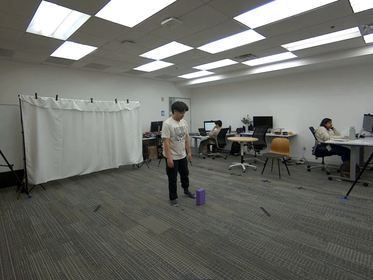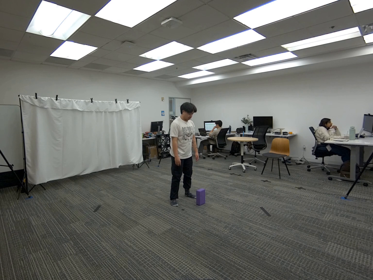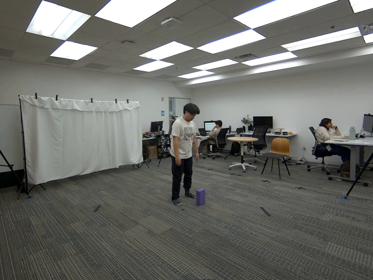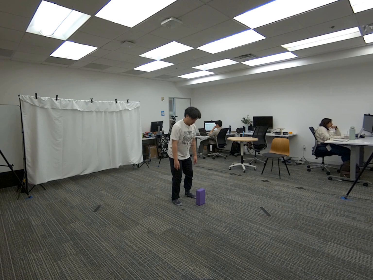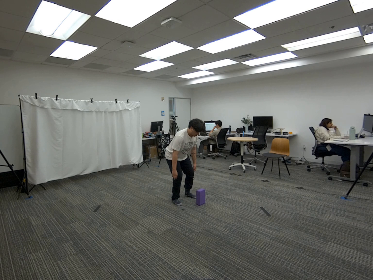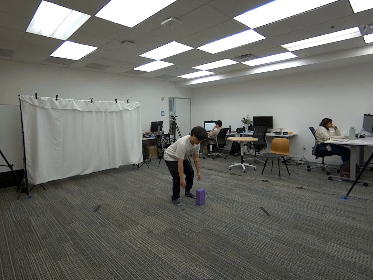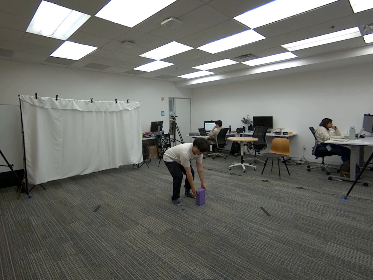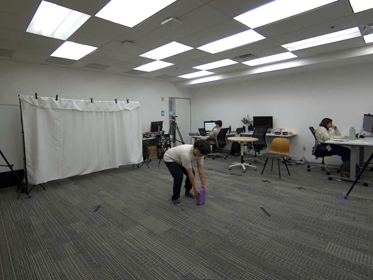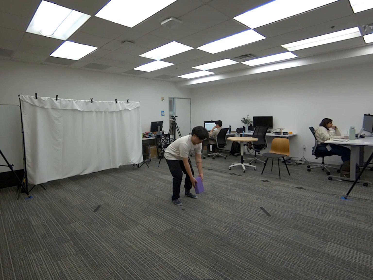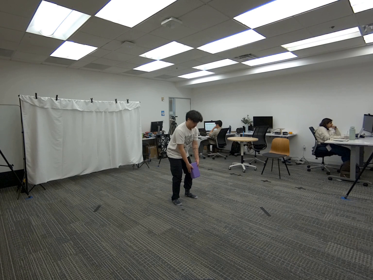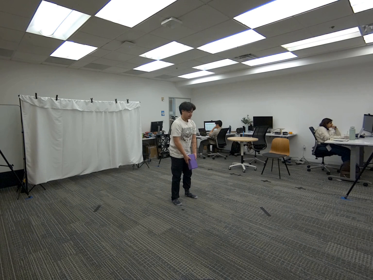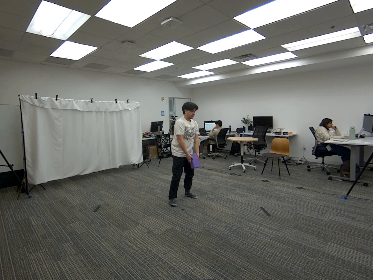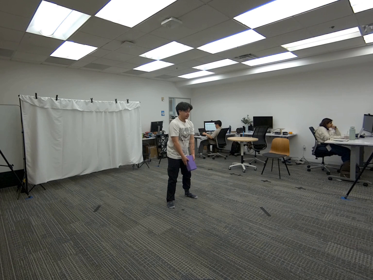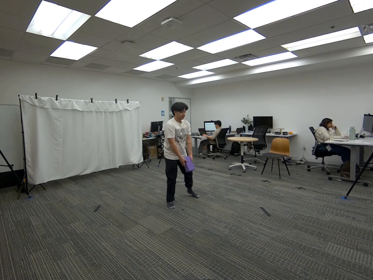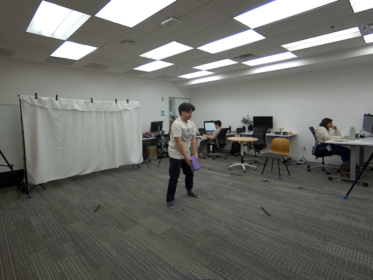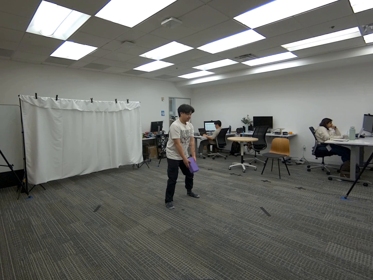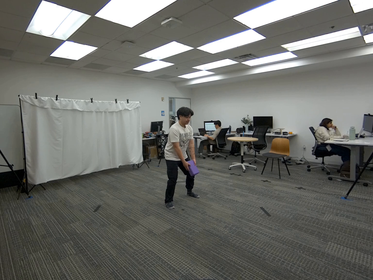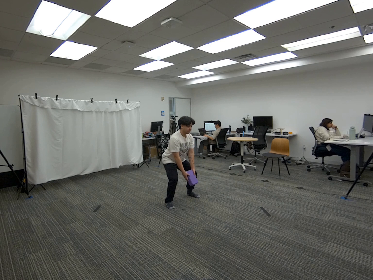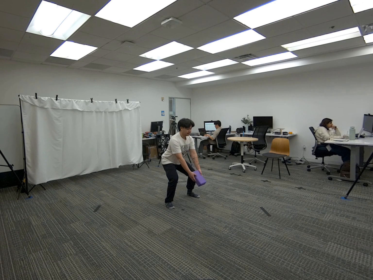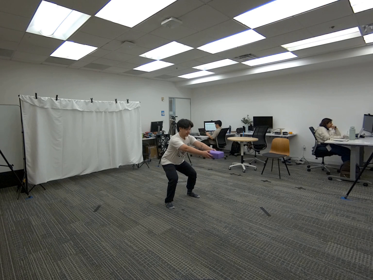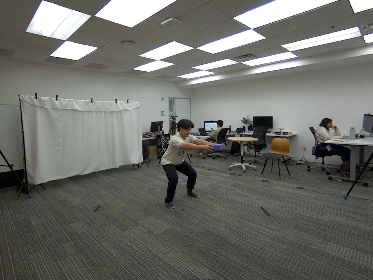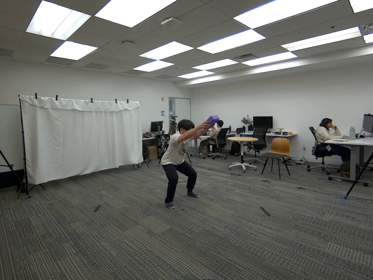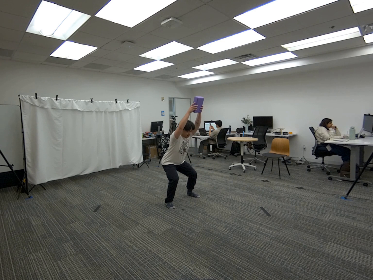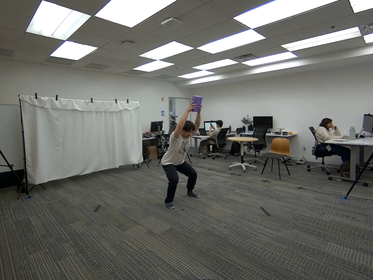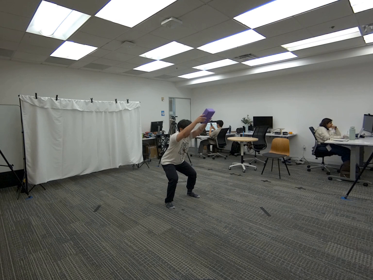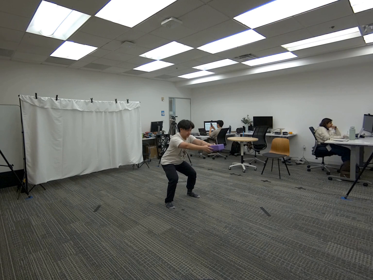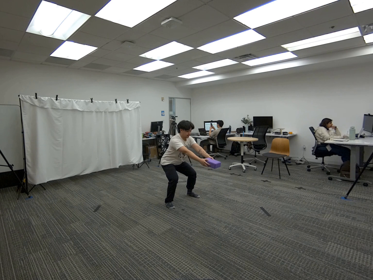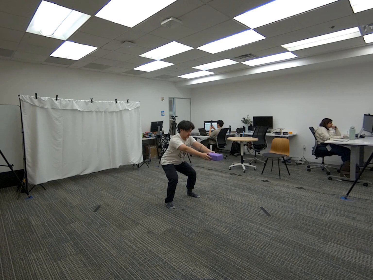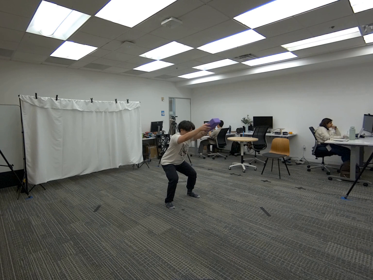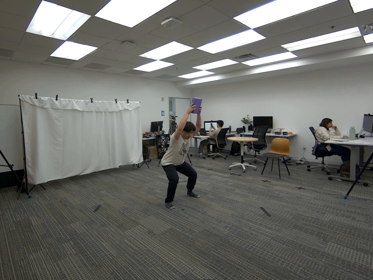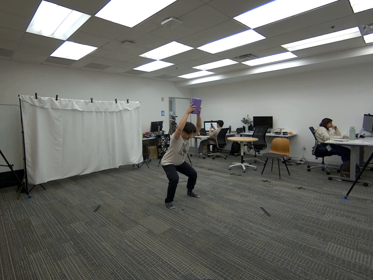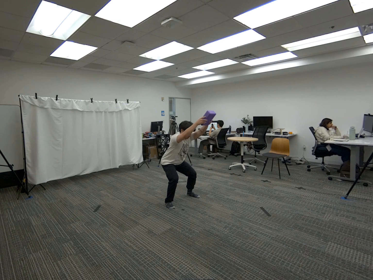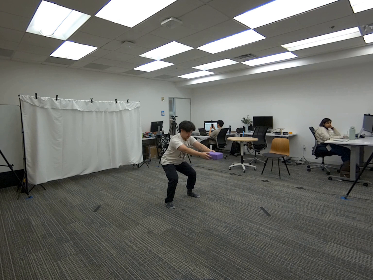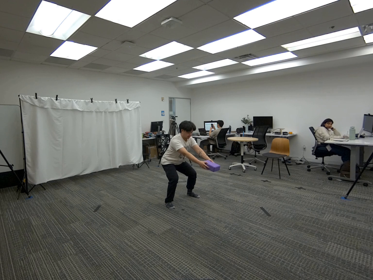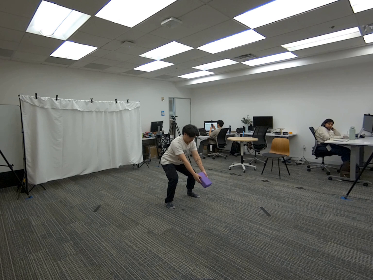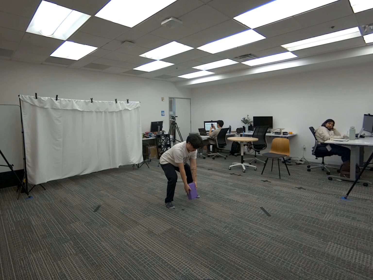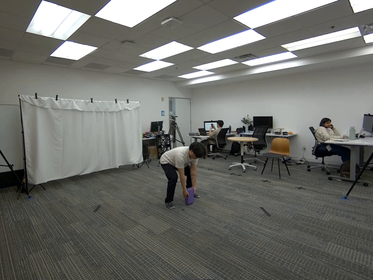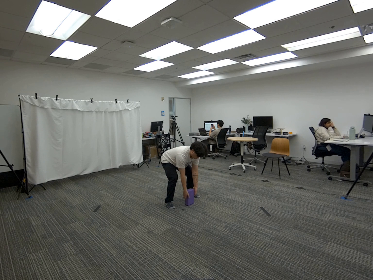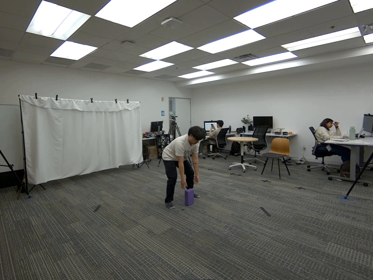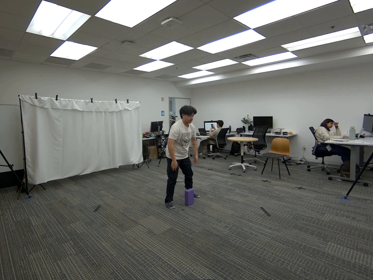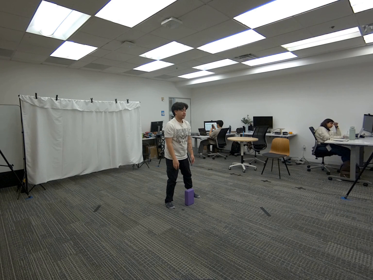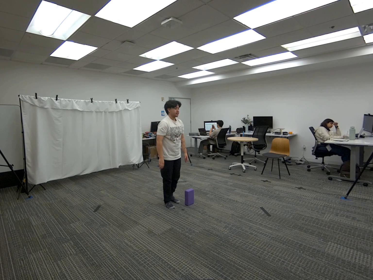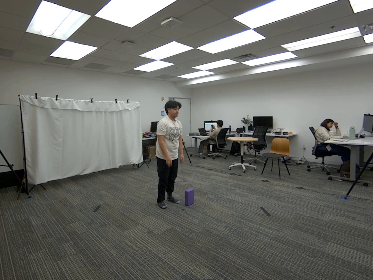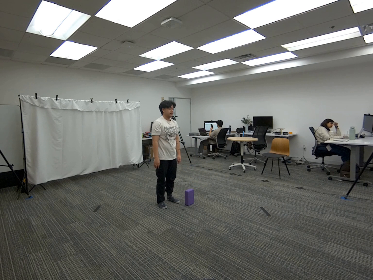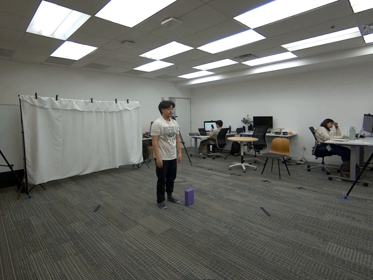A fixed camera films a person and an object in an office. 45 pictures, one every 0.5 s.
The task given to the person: Walk over to the yoga block and pick up the yoga block using both hands. Get into a sumo squat stance as you hold the yoga block with both hands infront of you. As you come up from the sumo squat raise the yoga block over your head with your arms extended. Repeat the process until the time is reached. Place the yoga block on the floor when the task is complete.
